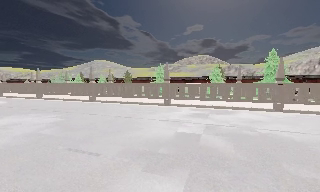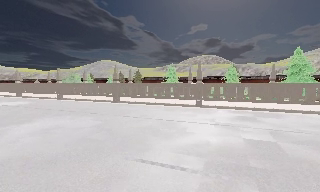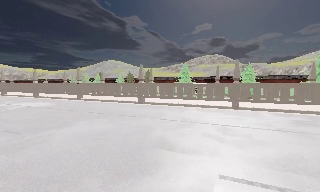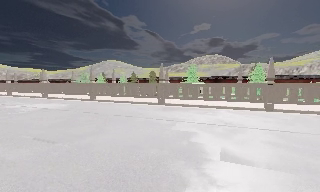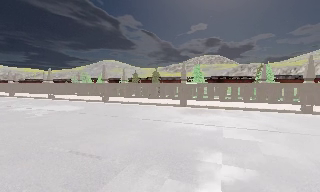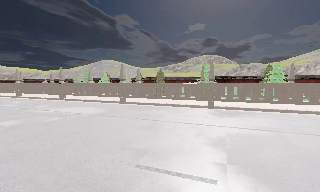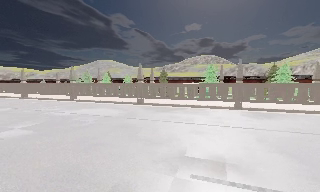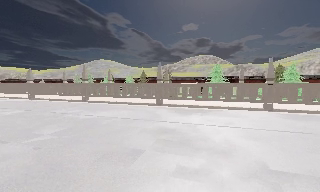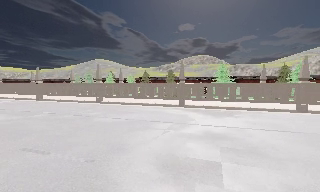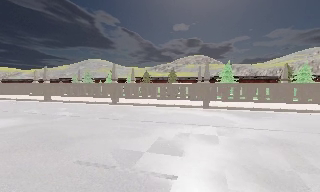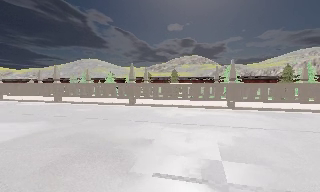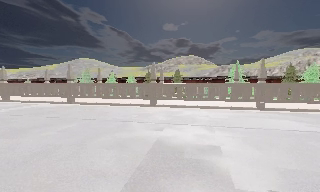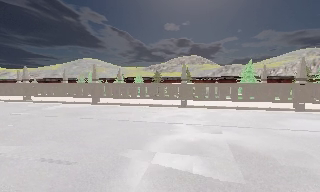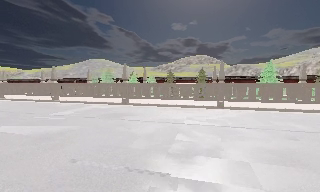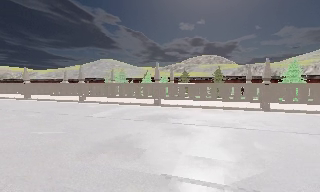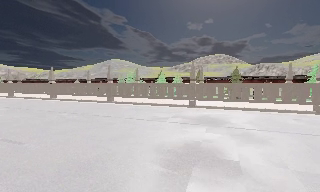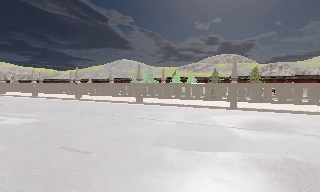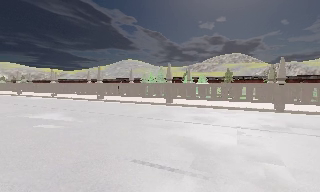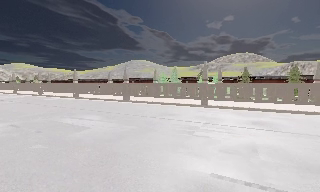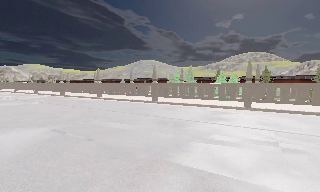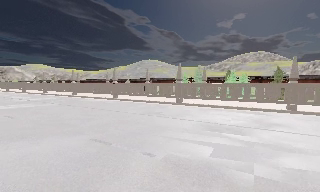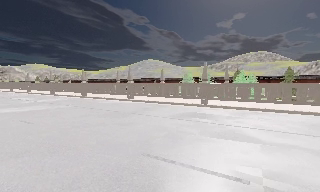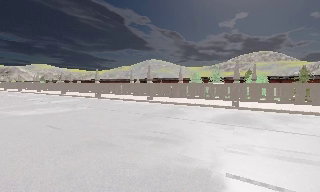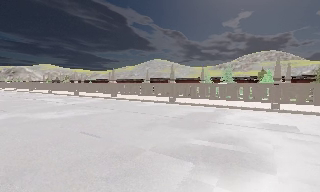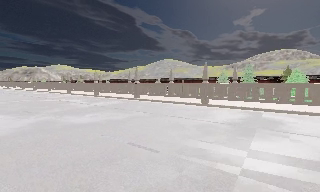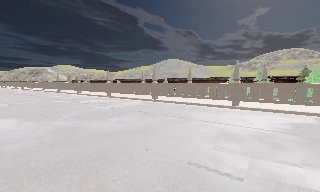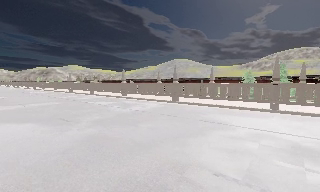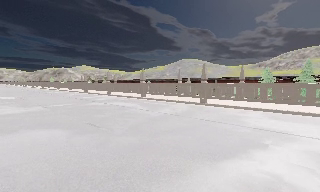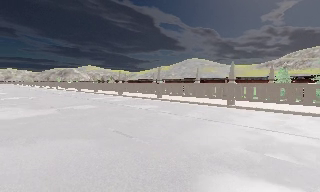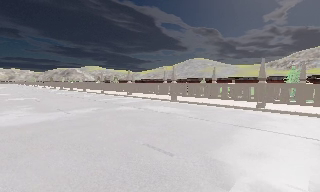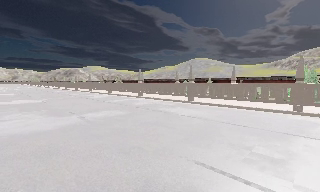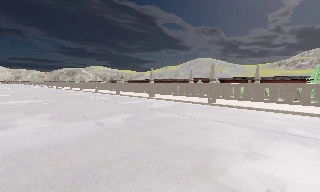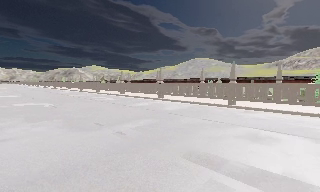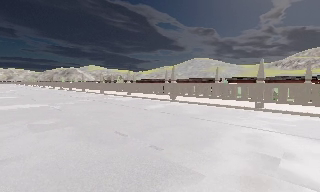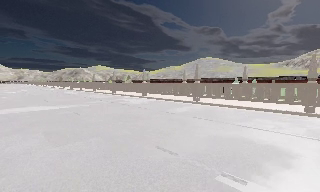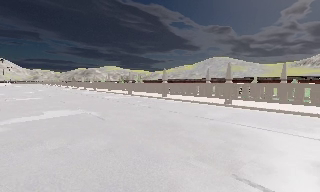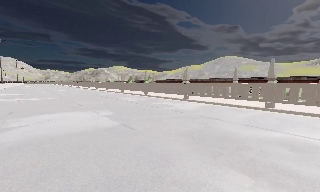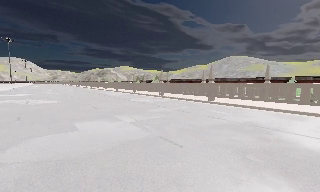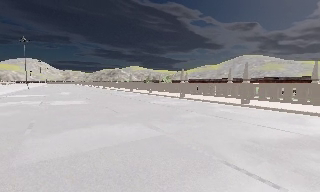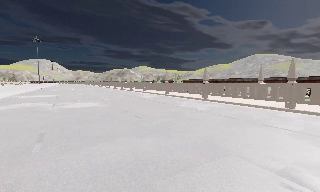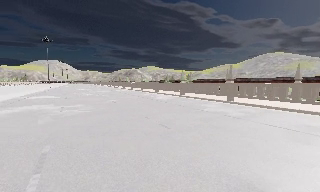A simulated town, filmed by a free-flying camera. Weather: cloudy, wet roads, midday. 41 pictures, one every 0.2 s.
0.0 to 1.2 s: The camera travels to its left and forward, about 11 m, so close, fixed things drift to the right.
1.2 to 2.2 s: The camera travels to its left, about 9 m, so close, fixed things drift to the right.
2.2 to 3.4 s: The camera swings to its left by about 10 degrees, and the scene slides to the right. It travels to its left, about 11 m, so close, fixed things drift to the right.
3.4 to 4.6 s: The camera travels to its left and forward, about 11 m, so close, fixed things drift to the right.
4.6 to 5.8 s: The camera pans to its left, which is counterclockwise from overhead, by about 10 degrees. It travels to its left and forward, about 10 m, so close, fixed things drift to the right.
5.8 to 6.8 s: The camera travels to its left and forward, about 8 m, so close, fixed things drift to the right.
6.8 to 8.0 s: The scene slides to the right, as the camera pans about 15 degrees to its left. It travels forward and to its left, about 11 m, so what stands in front looms larger.
The film runs forward here.
